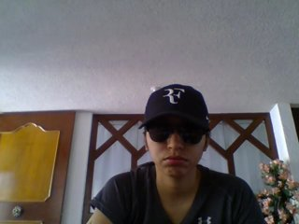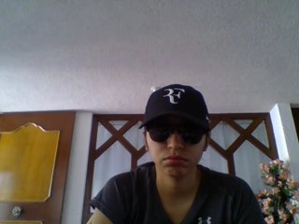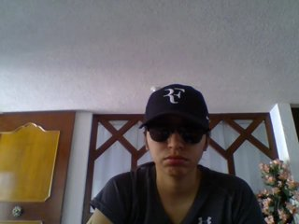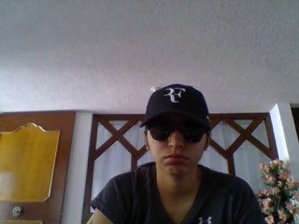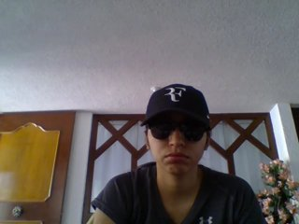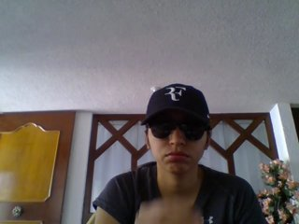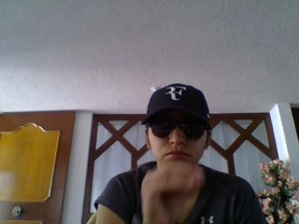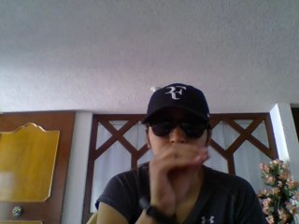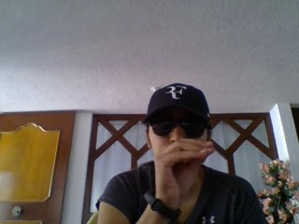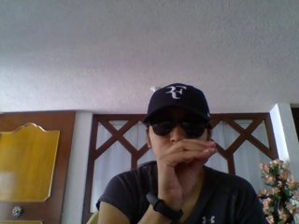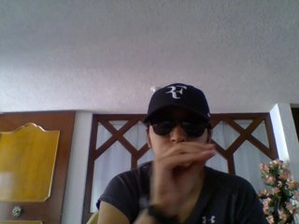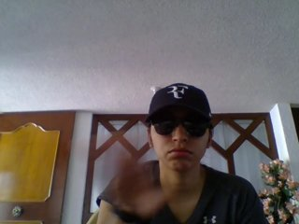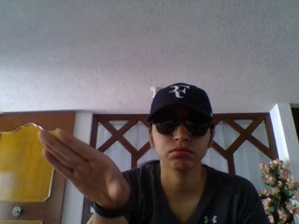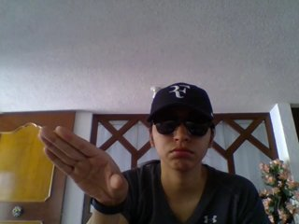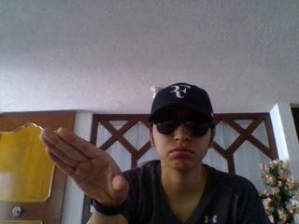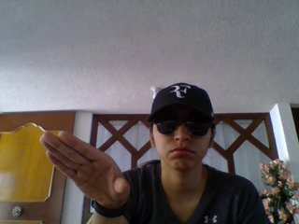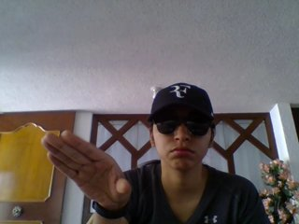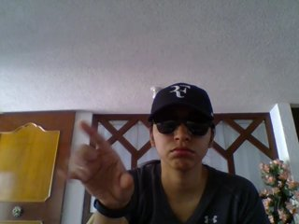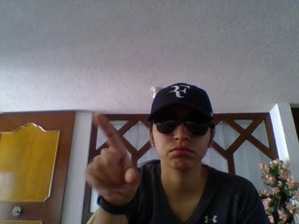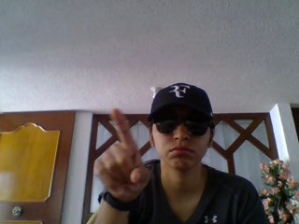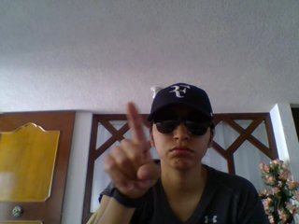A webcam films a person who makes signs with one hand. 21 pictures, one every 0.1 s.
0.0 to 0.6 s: Non-gesture.
0.7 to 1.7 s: On the screen the hand sweeps to the left. The name of the sign: Throw right.
